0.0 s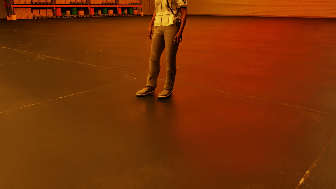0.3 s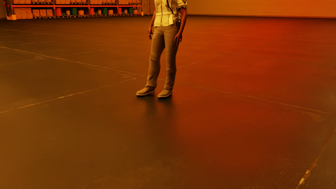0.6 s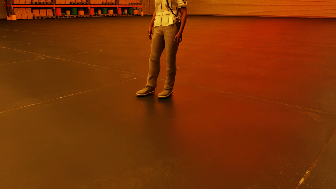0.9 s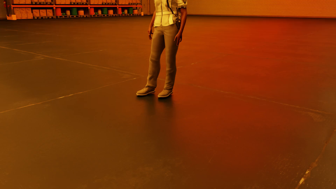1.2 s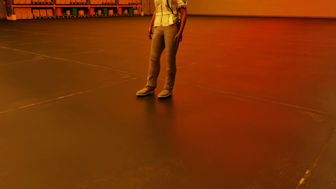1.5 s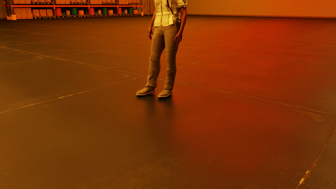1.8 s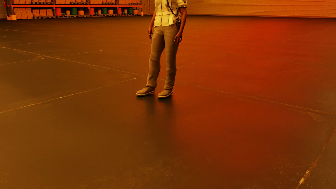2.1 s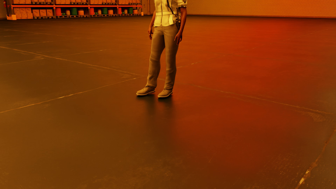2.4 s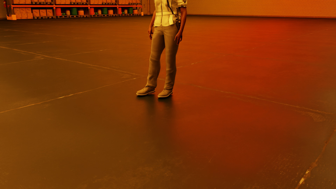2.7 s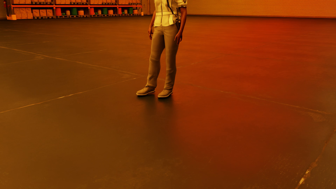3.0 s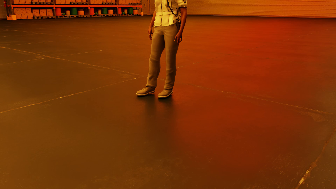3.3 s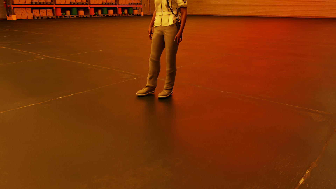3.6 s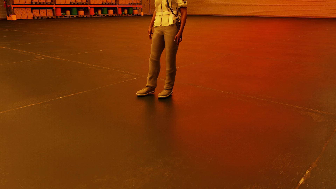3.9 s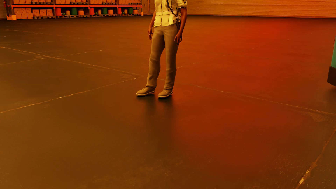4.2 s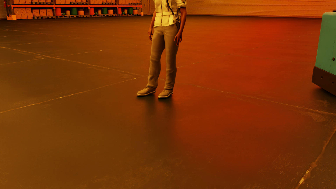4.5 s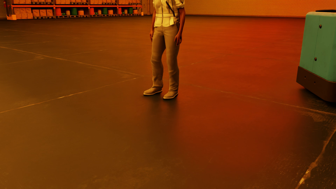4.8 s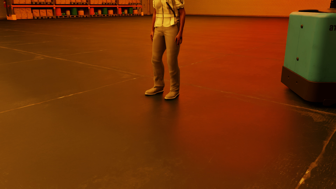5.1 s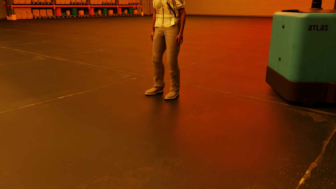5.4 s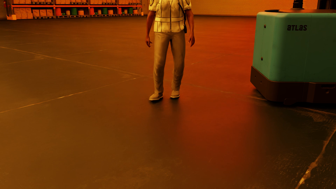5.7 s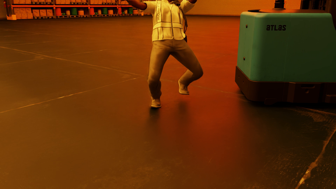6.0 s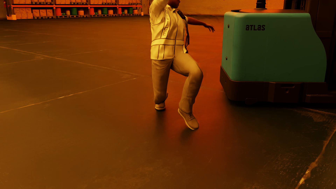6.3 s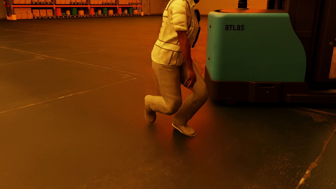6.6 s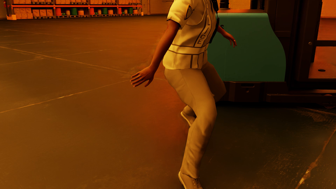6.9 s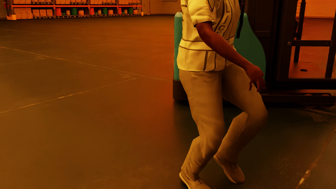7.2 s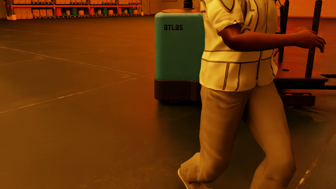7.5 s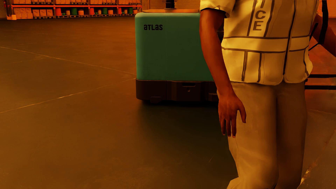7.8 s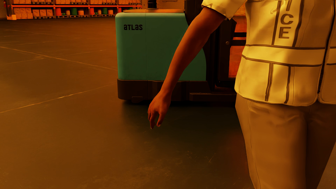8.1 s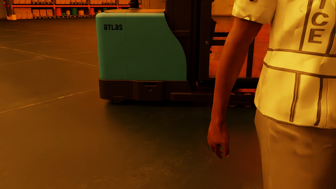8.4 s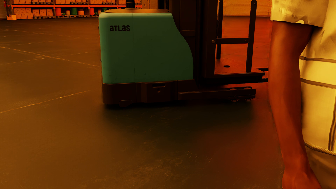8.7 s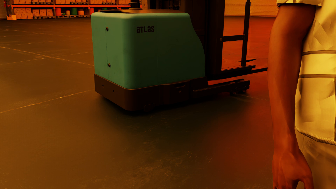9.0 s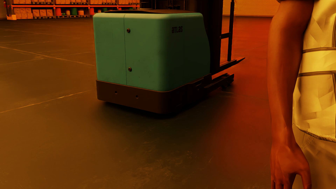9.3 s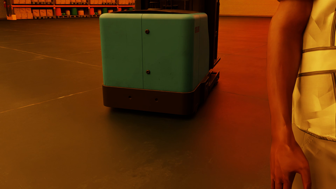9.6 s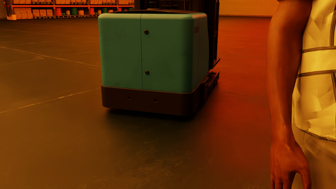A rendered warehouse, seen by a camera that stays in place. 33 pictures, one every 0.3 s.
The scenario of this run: Near miss between a forklift and a person.
